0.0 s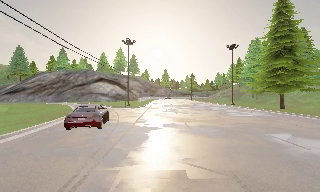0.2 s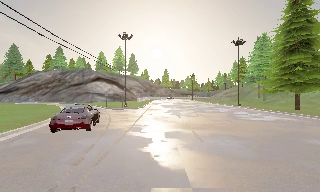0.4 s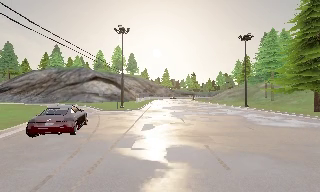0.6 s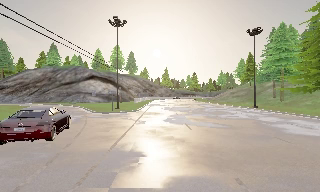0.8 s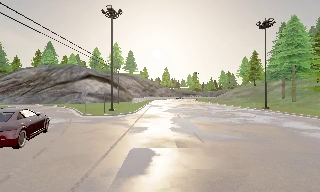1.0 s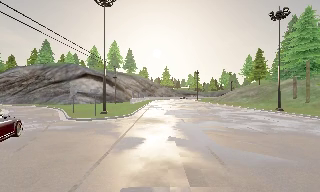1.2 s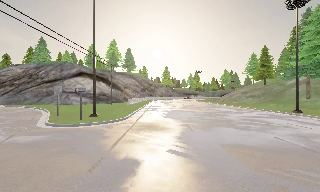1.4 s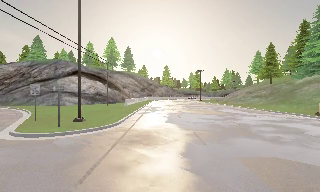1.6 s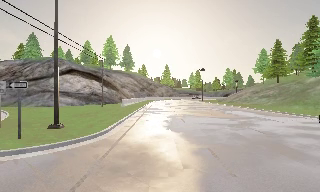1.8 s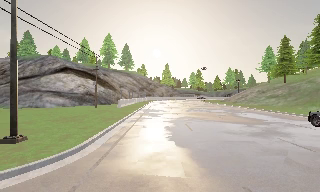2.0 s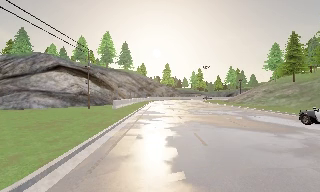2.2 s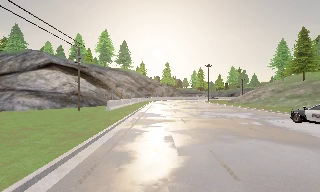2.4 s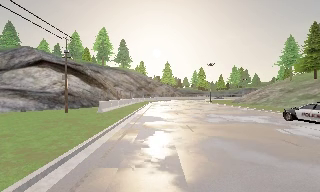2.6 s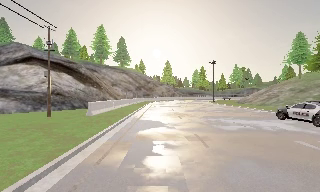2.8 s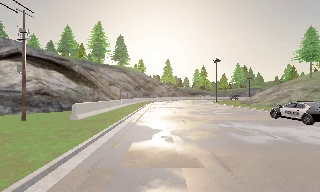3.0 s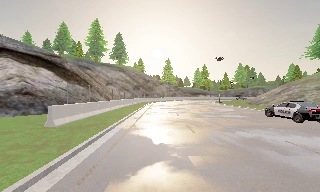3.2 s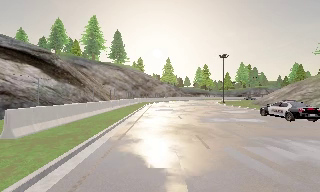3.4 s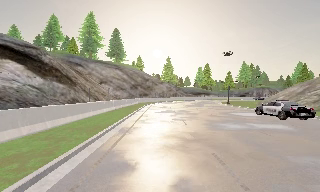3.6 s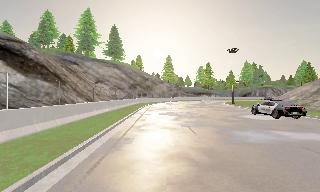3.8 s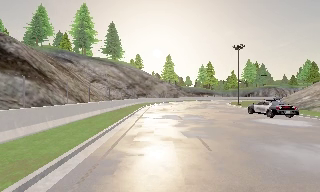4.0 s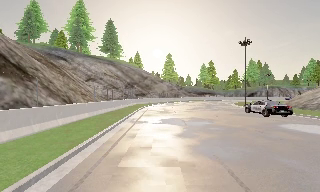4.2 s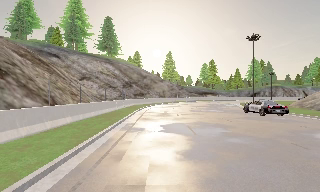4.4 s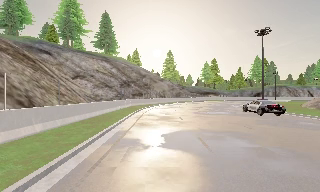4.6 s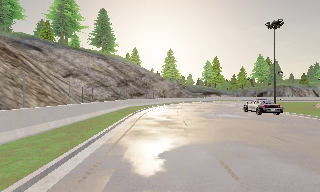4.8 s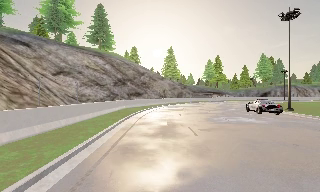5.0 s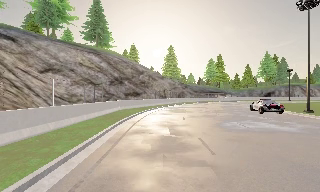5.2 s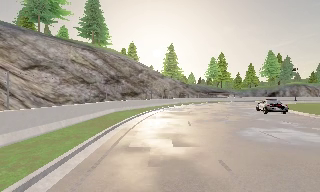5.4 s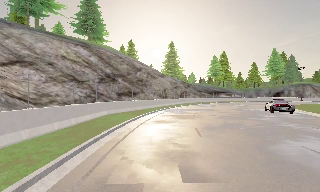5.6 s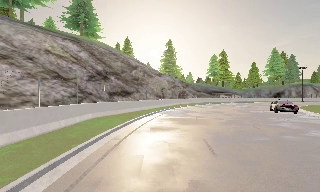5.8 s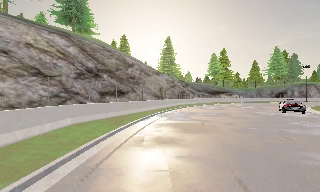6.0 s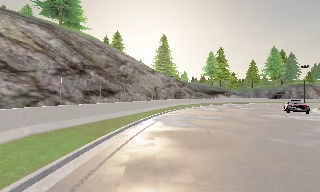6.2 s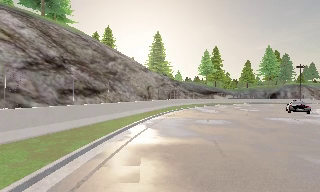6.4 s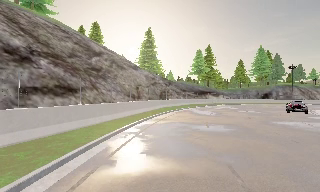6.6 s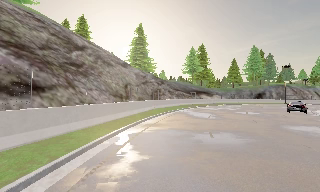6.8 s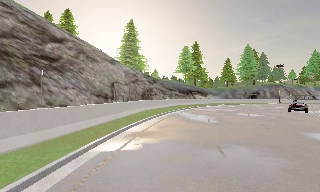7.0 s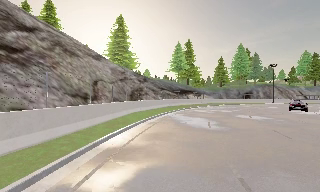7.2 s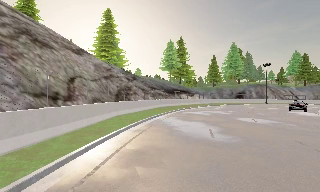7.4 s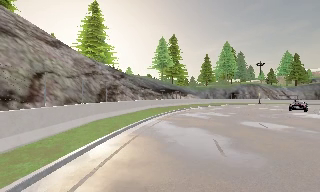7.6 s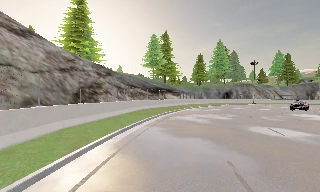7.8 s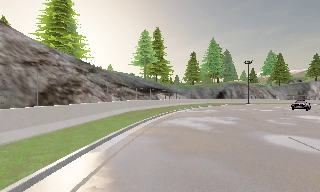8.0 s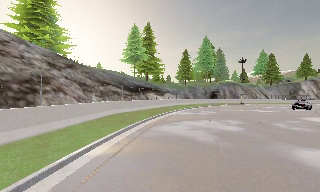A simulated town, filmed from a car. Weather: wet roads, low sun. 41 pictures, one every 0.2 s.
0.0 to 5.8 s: The camera travels forward, about 70 m, so what stands in front looms larger.
5.8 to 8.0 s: The camera swings to its right by about 30 degrees, and the scene slides to the left. It travels forward, about 25 m, so what stands in front looms larger.
The film runs forward here.
